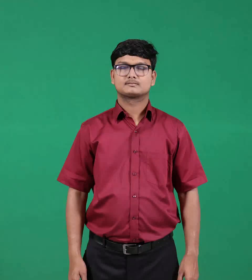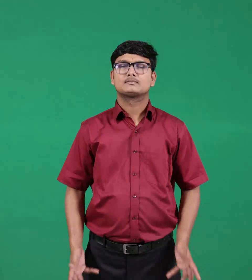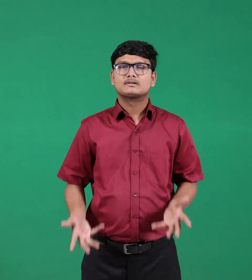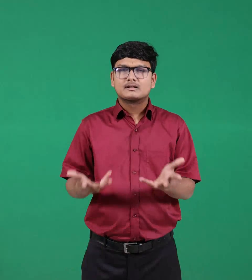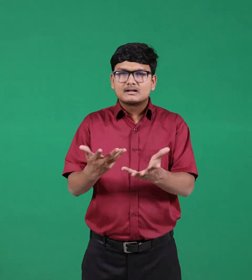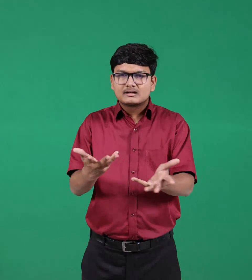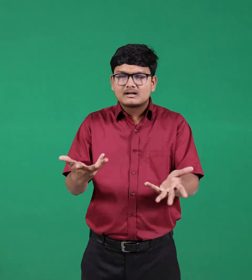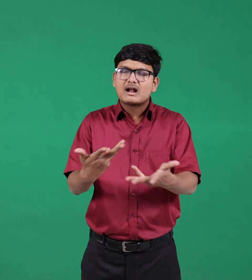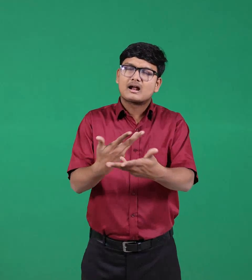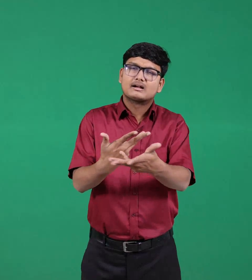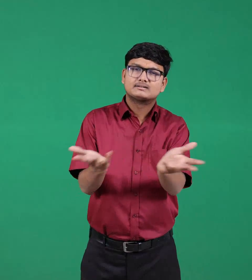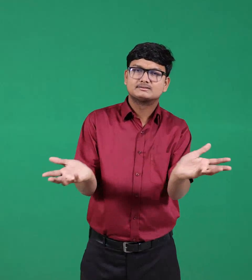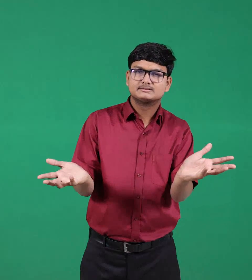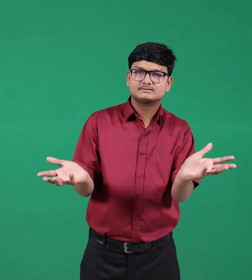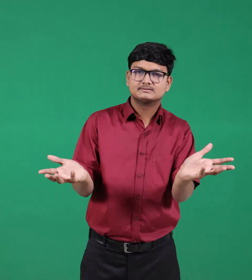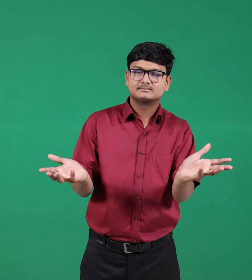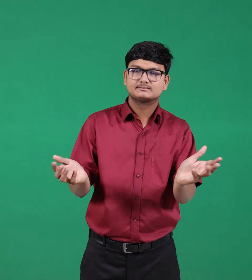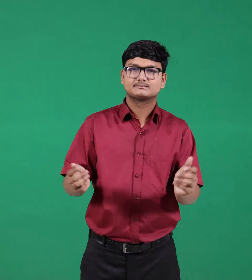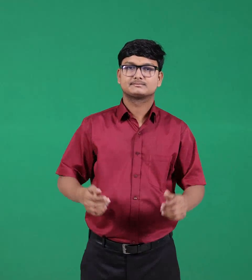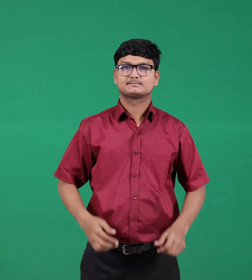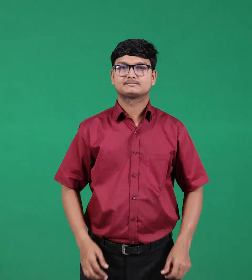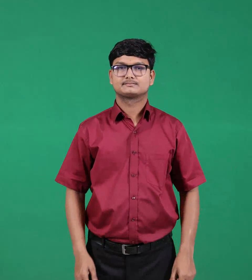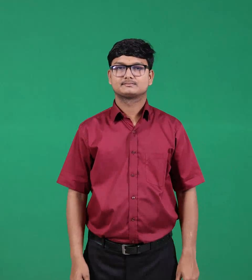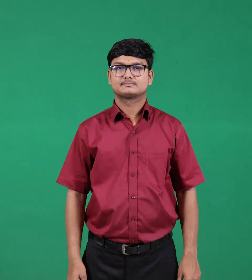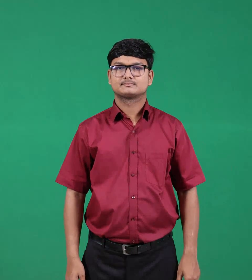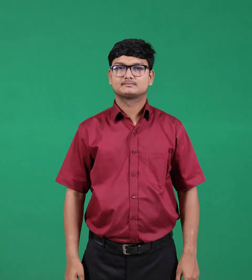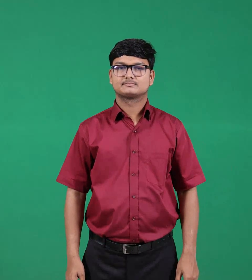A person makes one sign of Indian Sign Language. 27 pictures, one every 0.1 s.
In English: anything
